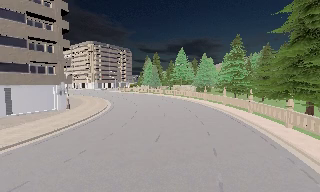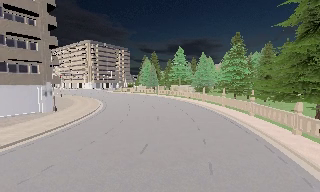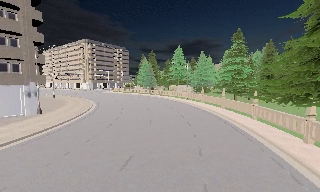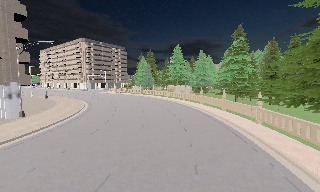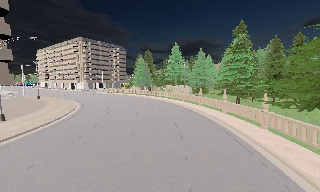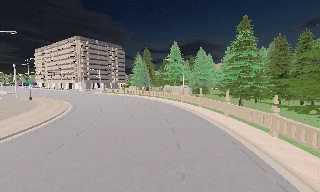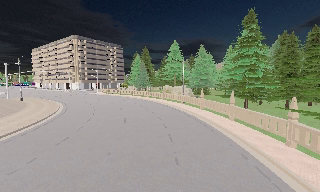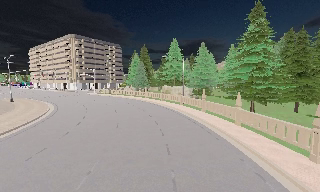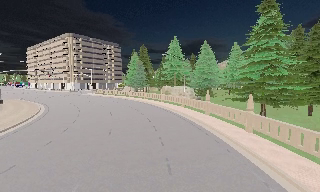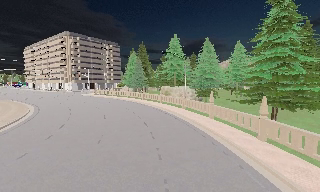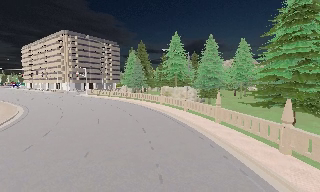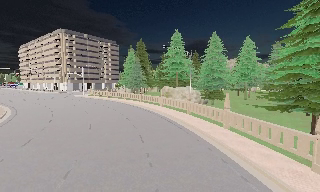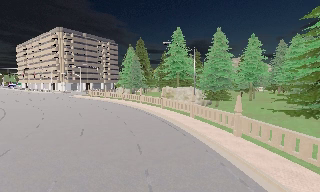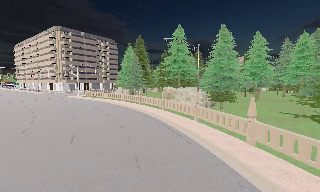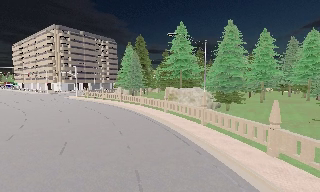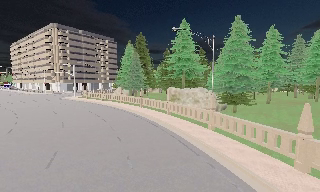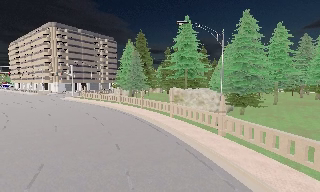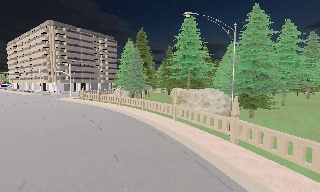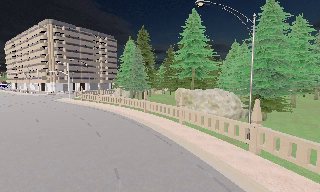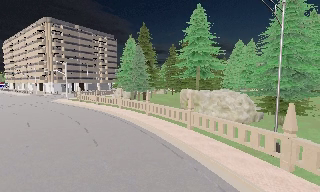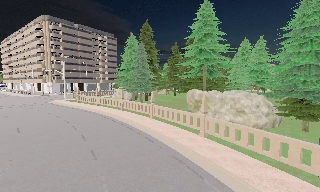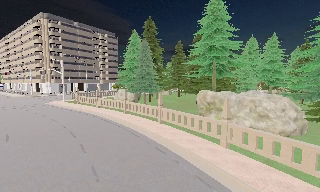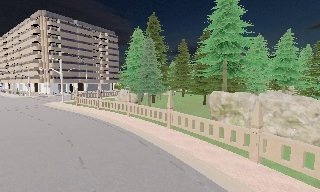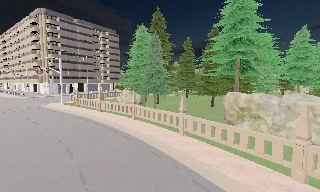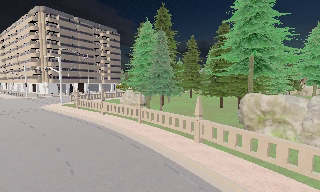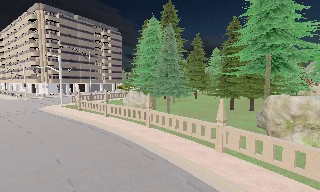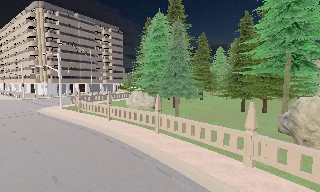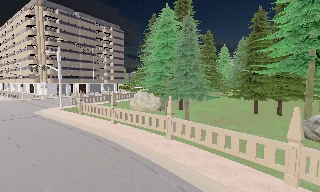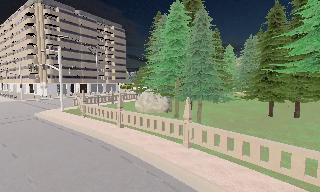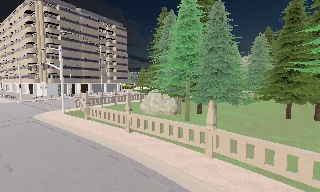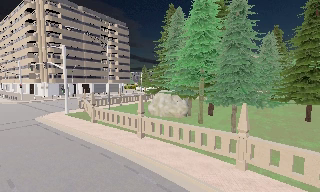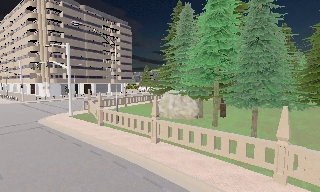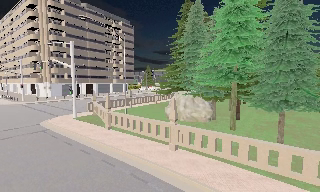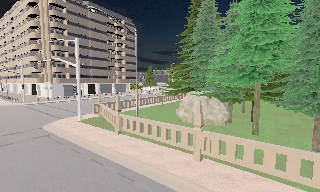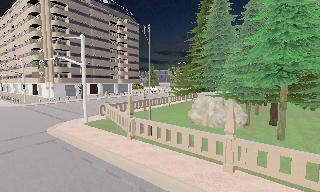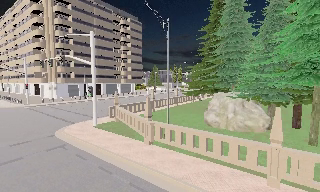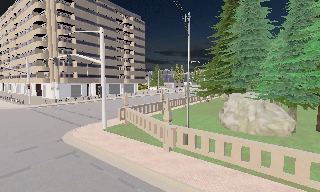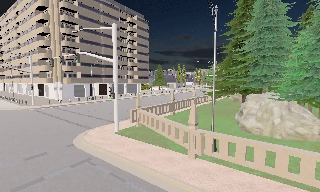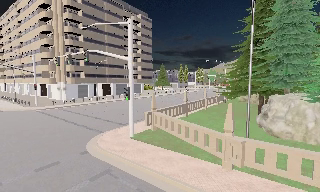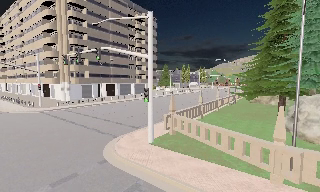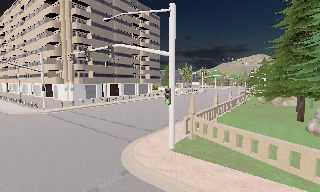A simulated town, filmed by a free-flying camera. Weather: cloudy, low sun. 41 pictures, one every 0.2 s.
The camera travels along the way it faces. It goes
forward.
0.0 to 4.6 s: The camera travels forward, about 35 m, so what stands in front looms larger.
4.6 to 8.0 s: The camera travels forward and to its left, about 25 m, so what stands in front looms larger.
The film runs forward here.
